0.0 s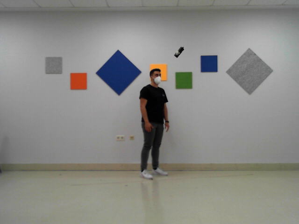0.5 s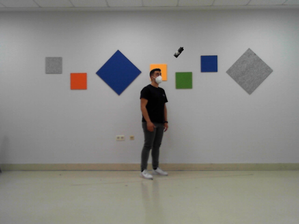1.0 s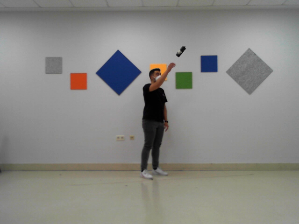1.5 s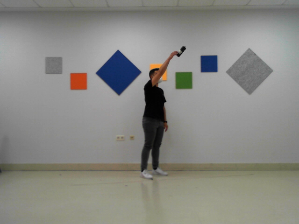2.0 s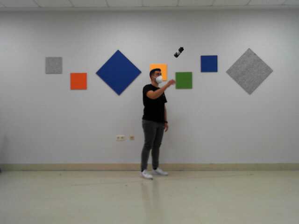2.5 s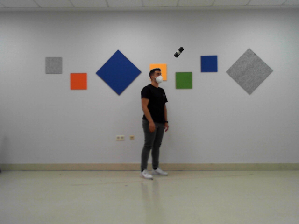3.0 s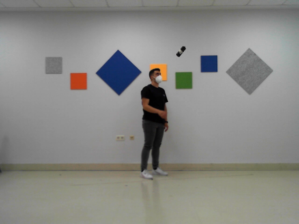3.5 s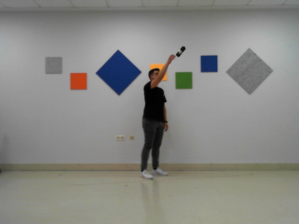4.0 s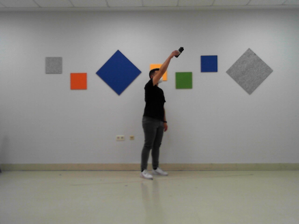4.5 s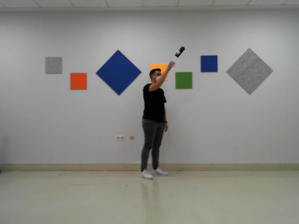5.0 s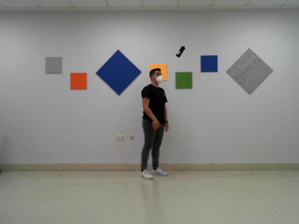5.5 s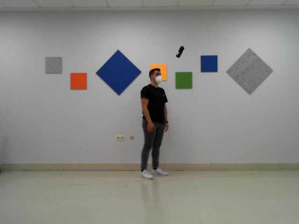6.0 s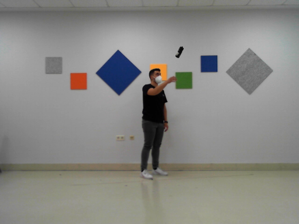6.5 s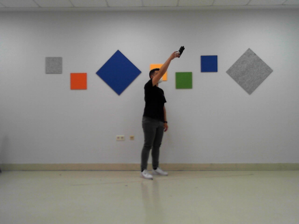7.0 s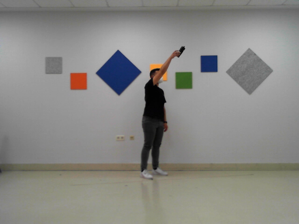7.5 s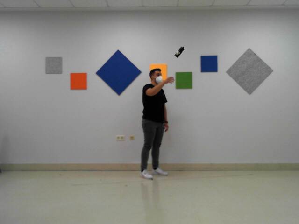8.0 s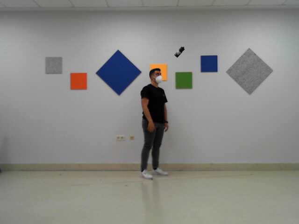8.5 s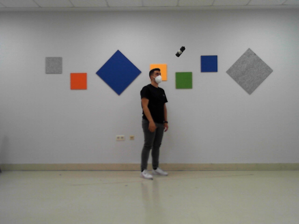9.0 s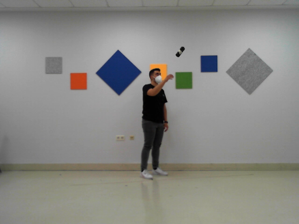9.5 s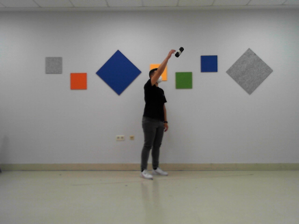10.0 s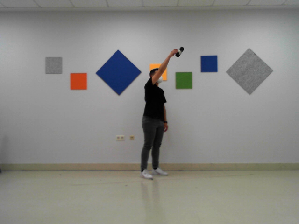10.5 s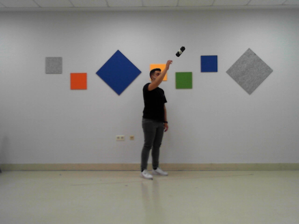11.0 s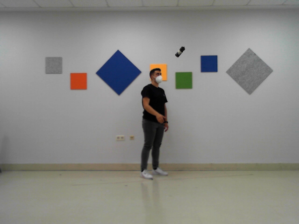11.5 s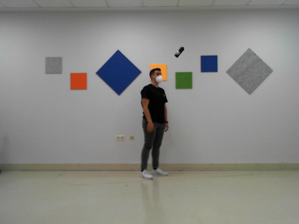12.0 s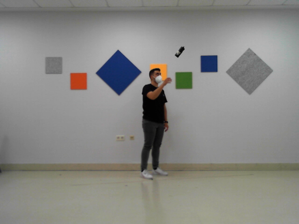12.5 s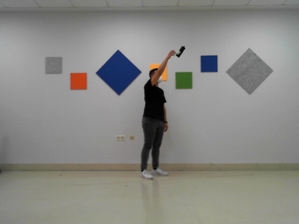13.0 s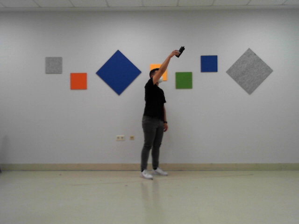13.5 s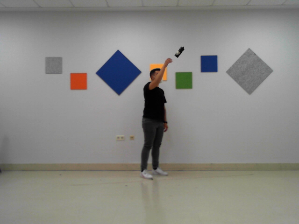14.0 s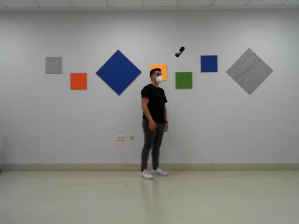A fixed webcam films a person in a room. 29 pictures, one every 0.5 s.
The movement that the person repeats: Reach up for a bottle in a high position, right hand.
